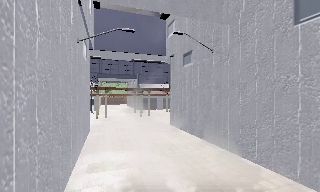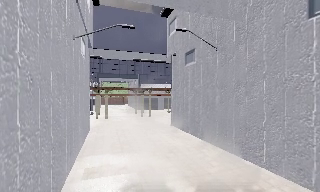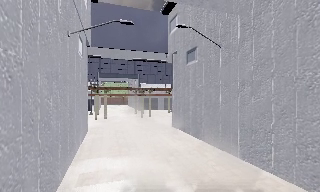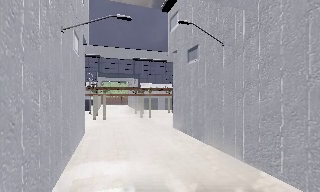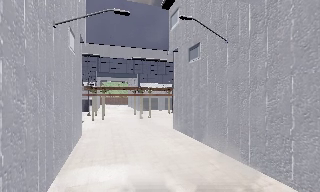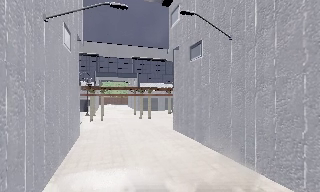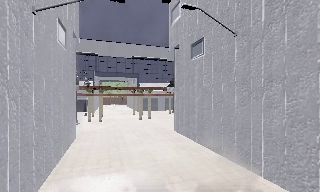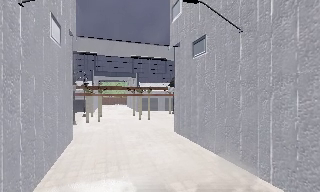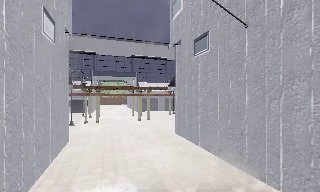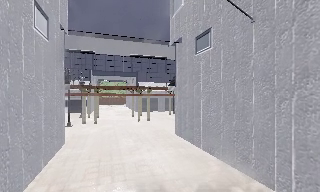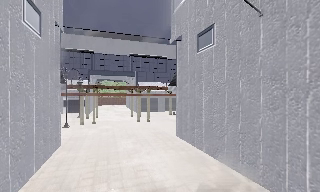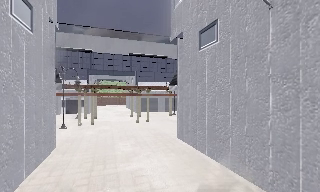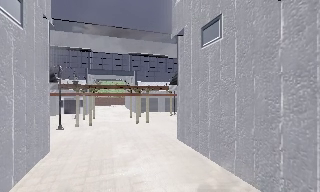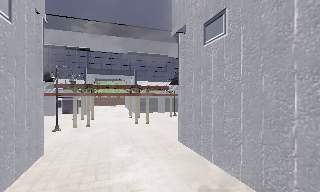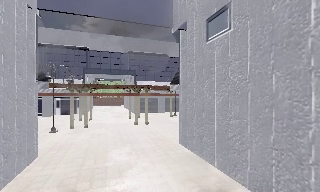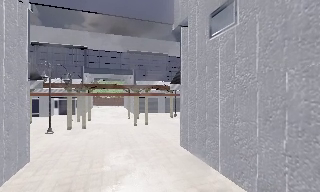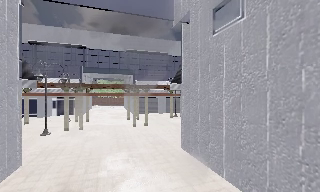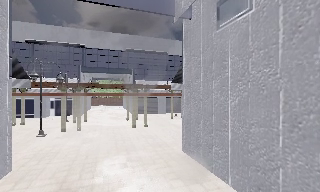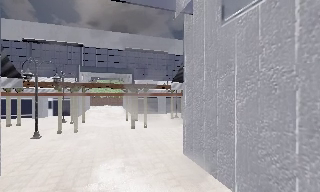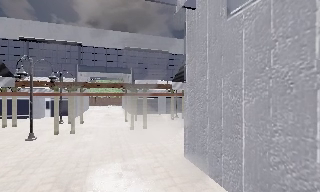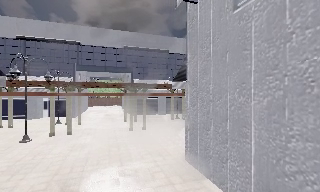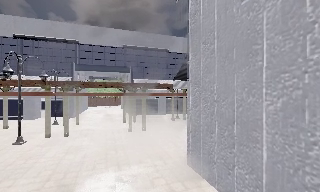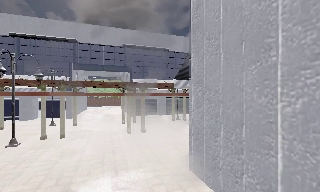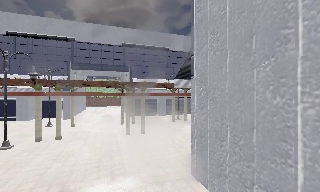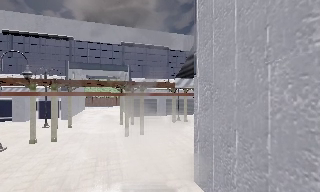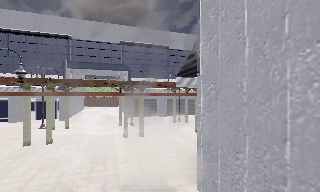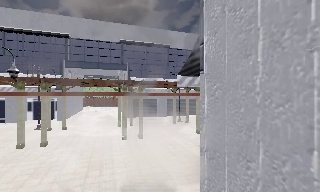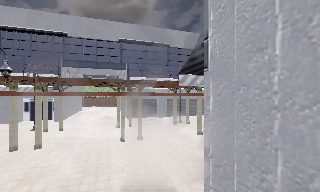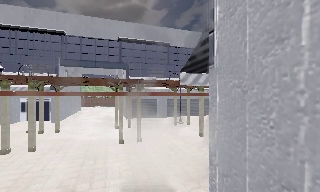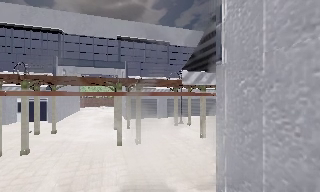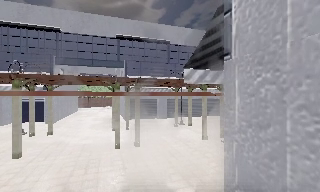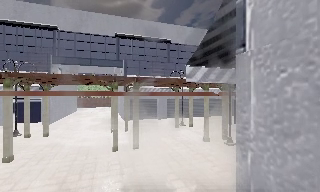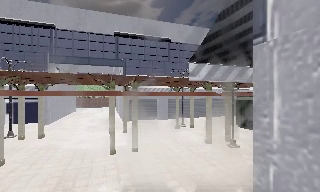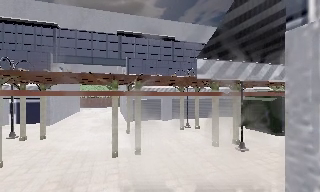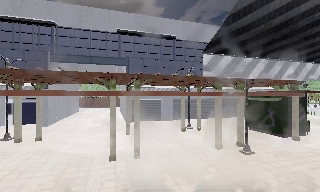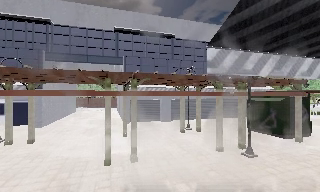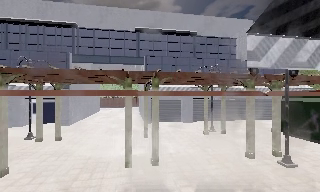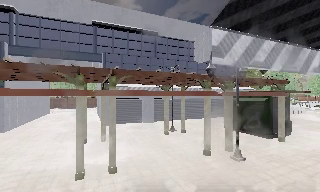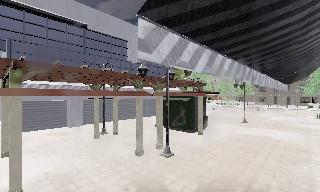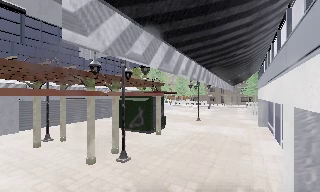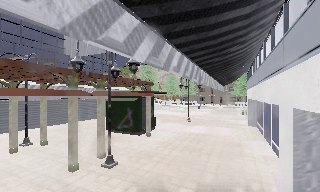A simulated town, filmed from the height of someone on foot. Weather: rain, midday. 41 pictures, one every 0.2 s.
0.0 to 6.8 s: The camera travels forward, about 13 m, so what stands in front looms larger.
6.8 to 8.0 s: The scene slides to the left, as the camera pans about 50 degrees to its right. It travels forward, about 2 m.
The film runs forward here.
